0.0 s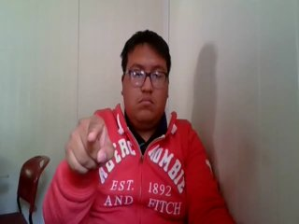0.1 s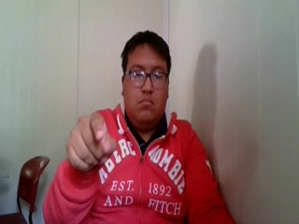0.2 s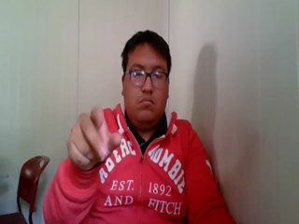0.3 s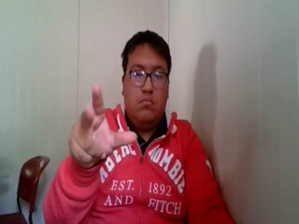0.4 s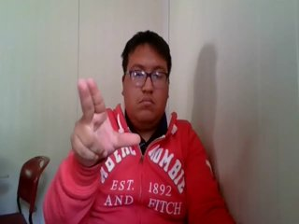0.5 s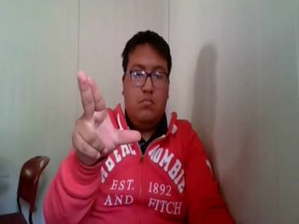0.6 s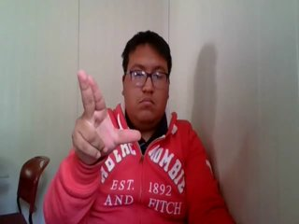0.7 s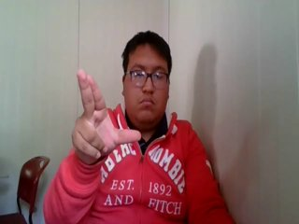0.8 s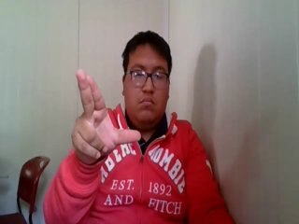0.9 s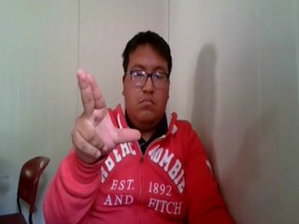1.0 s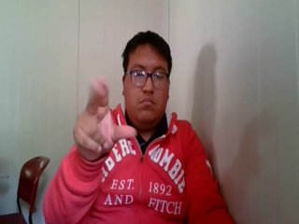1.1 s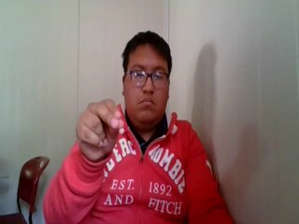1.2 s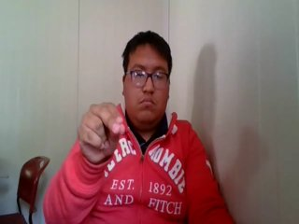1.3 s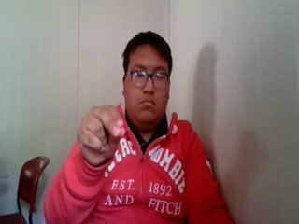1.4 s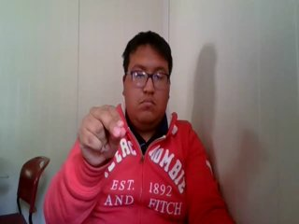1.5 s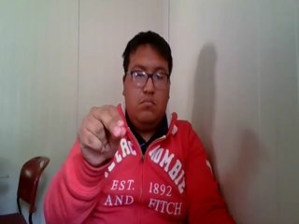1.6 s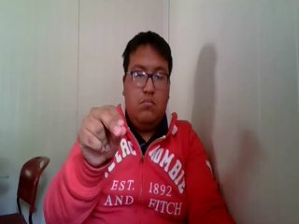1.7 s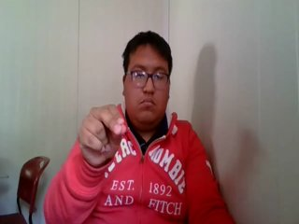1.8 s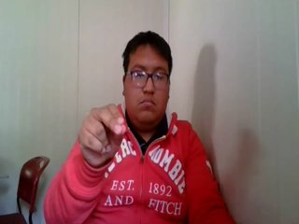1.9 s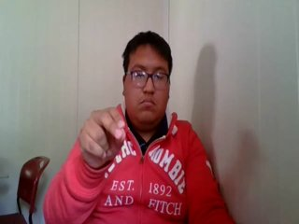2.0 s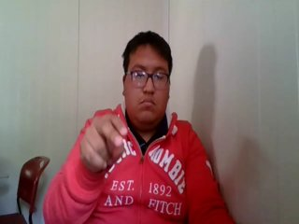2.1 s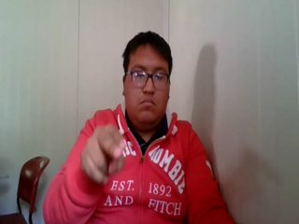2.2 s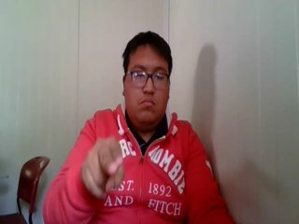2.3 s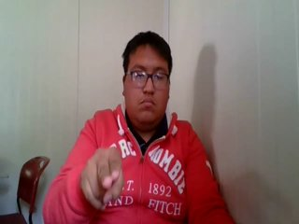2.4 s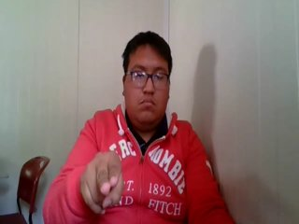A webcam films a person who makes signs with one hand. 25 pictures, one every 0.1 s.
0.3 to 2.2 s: Zoom out.
